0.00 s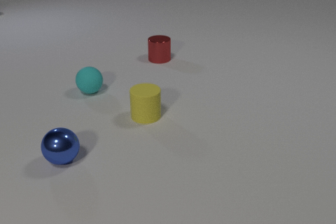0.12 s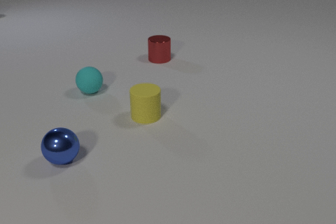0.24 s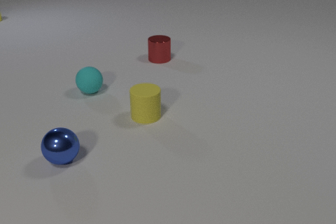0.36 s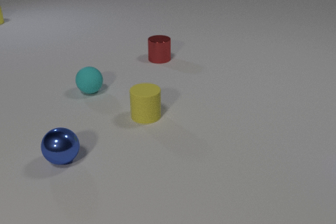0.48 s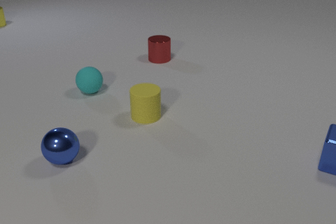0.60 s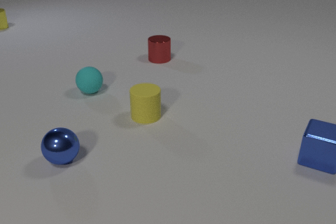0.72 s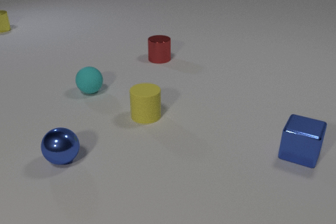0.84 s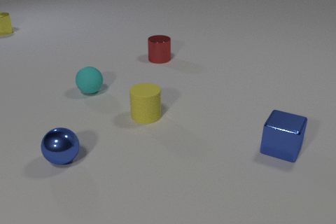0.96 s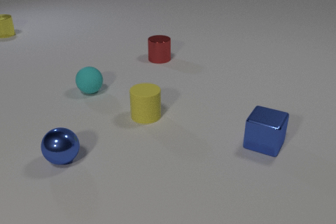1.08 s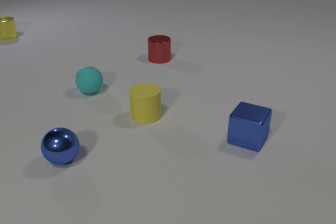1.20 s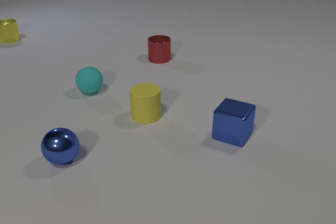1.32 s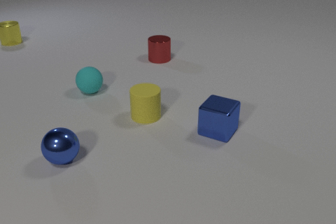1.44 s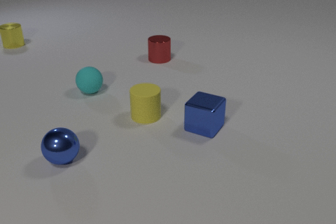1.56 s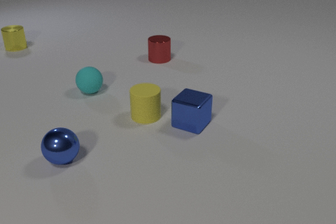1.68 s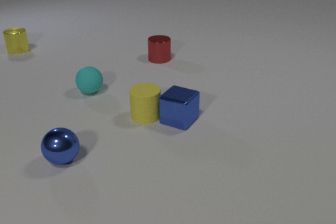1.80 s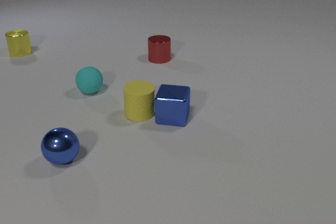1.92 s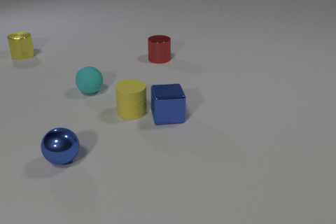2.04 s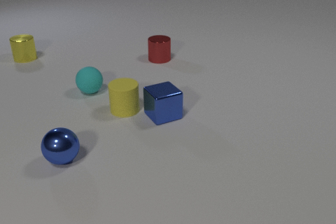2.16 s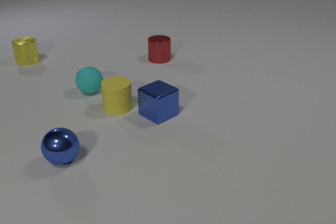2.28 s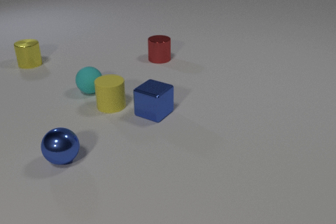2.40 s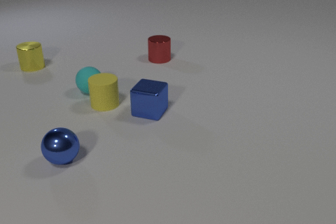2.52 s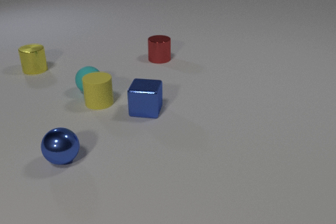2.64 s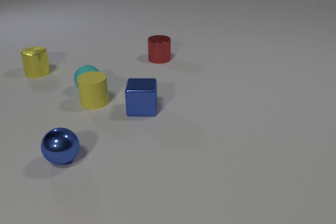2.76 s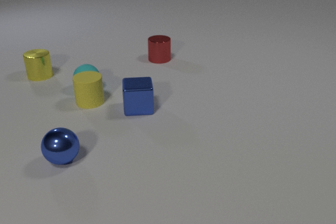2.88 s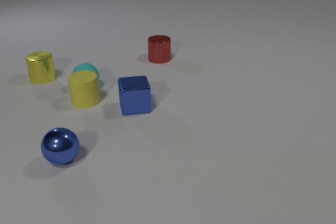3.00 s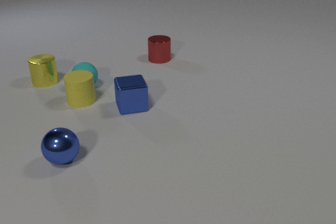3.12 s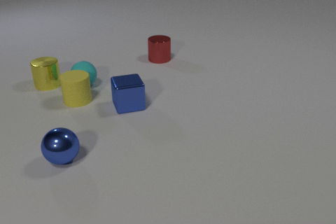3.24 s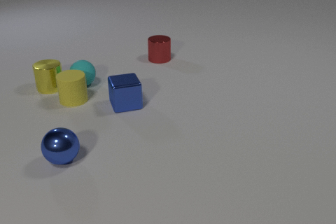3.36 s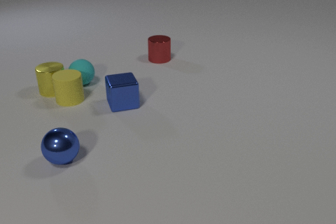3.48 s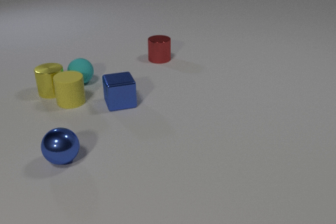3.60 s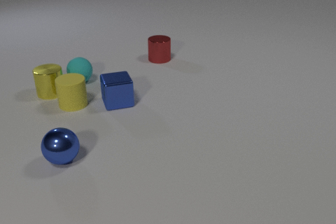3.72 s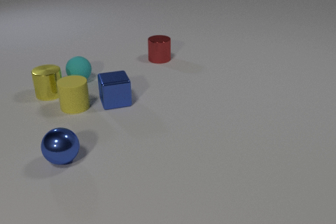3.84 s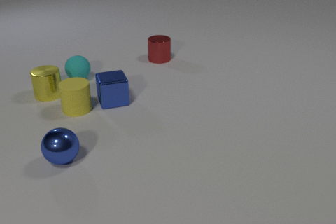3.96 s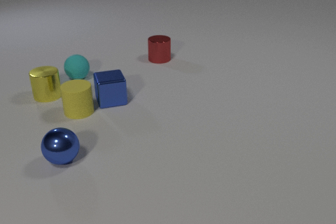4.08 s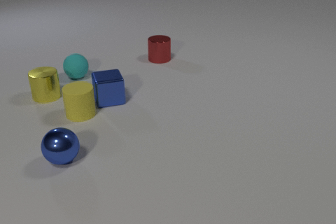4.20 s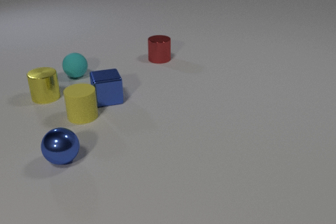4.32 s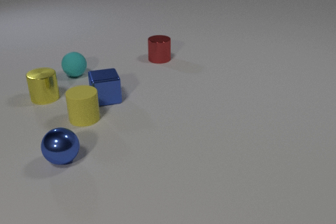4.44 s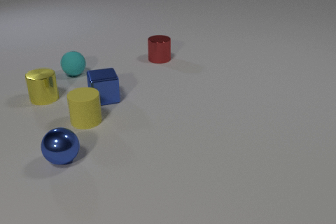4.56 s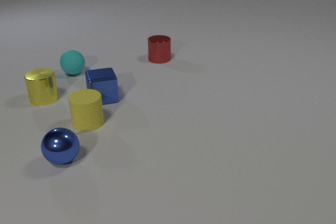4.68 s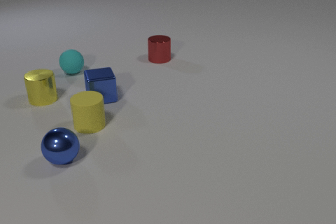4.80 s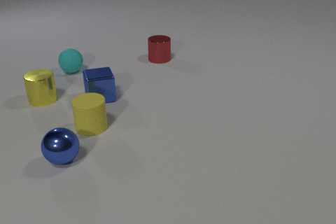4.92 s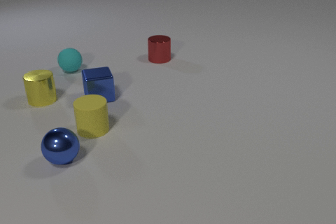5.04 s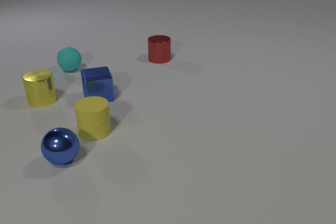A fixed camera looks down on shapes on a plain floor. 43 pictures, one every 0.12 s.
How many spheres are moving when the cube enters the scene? 0.
What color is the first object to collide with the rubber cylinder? blue.
What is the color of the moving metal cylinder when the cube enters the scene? yellow.
0.00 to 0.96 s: The blue metal cube comes in at the right edge, slides to the left. The yellow metal cylinder comes in at the left edge, slides toward the camera.
0.96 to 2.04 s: The blue metal cube slides to the left and away from the camera, spins so that its near face slides to the right, counterclockwise seen from above. The yellow rubber cylinder slides to the left and away from the camera. The yellow metal cylinder slides toward the camera. The blue metal cube and the yellow rubber cylinder collide.
2.04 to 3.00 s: The blue metal cube slides to the left and away from the camera, spins counterclockwise seen from above by about 75 degrees, its near face sliding to the right. The yellow rubber cylinder slides to the left and away from the camera. The cyan rubber sphere rolls away from the camera. The yellow metal cylinder slides toward the camera. The yellow rubber cylinder and the cyan rubber sphere collide.
3.00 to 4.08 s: The blue metal cube slides to the left and away from the camera. The yellow rubber cylinder slides toward the camera. The cyan rubber sphere rolls away from the camera. The yellow metal cylinder slides toward the camera. The yellow rubber cylinder and the yellow metal cylinder collide.
4.08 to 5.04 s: The blue metal cube slides to the left and away from the camera. The yellow rubber cylinder slides toward the camera. The cyan rubber sphere rolls away from the camera. The yellow metal cylinder slides toward the camera.
